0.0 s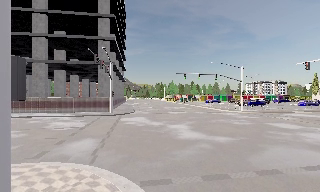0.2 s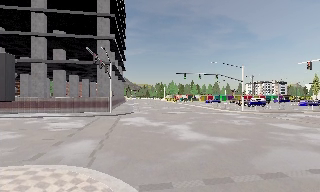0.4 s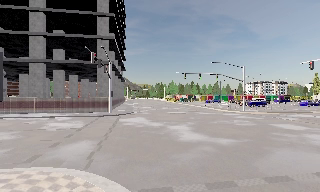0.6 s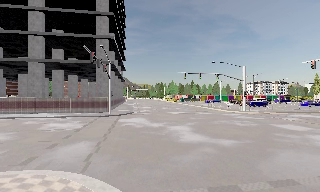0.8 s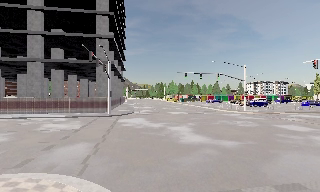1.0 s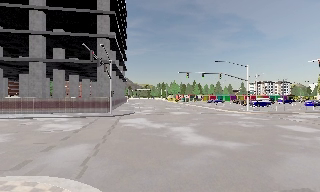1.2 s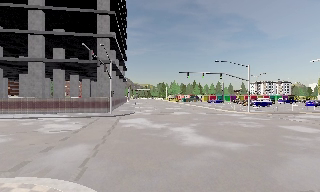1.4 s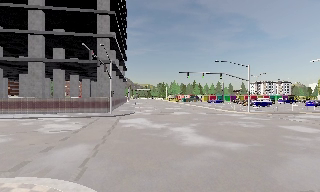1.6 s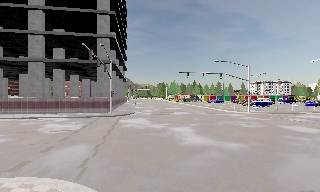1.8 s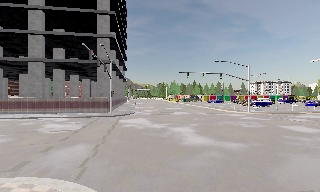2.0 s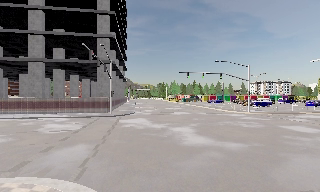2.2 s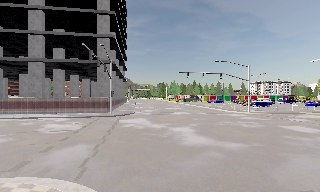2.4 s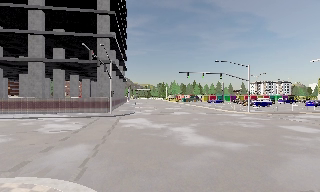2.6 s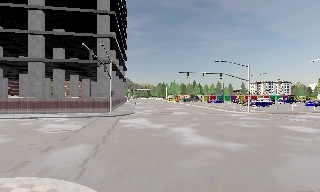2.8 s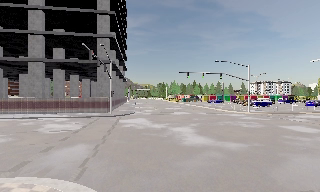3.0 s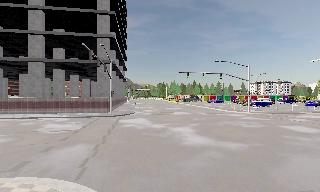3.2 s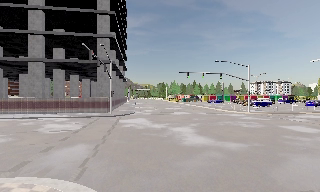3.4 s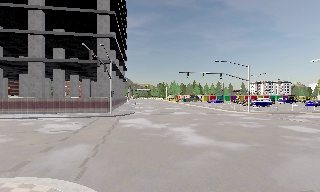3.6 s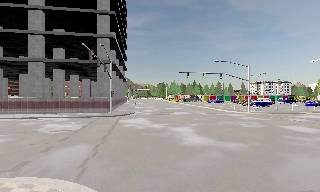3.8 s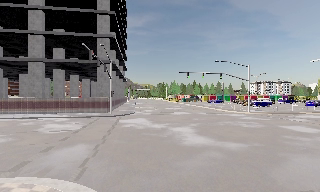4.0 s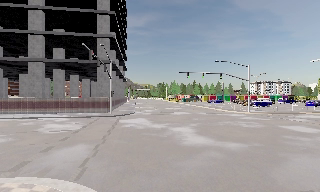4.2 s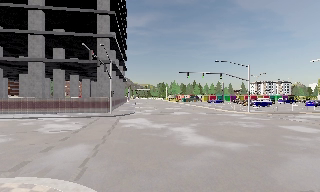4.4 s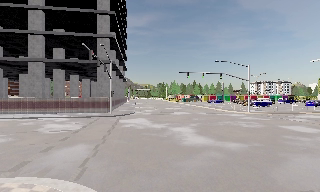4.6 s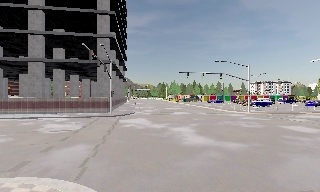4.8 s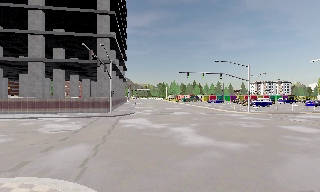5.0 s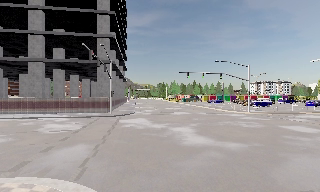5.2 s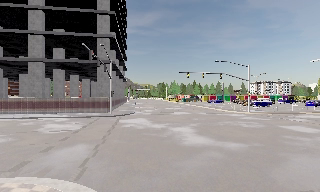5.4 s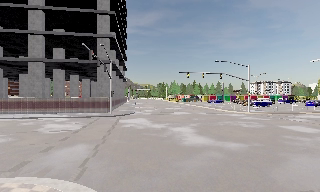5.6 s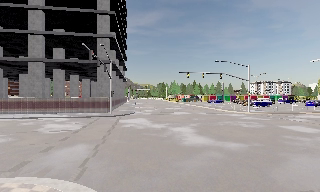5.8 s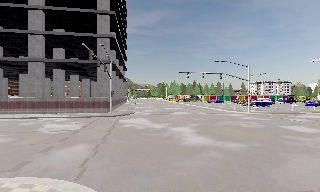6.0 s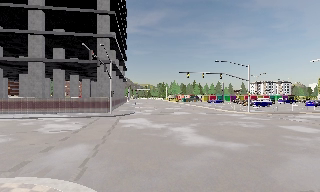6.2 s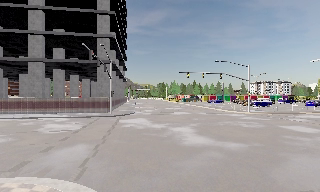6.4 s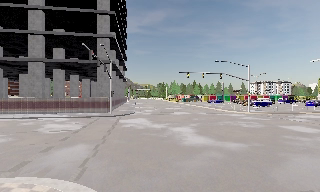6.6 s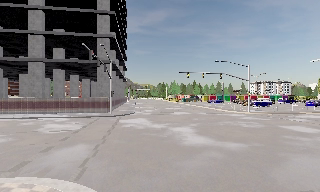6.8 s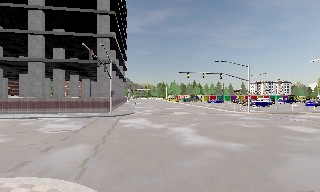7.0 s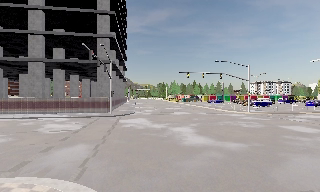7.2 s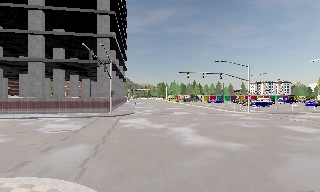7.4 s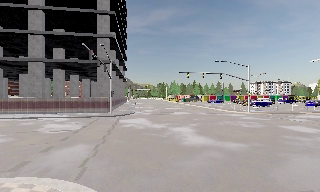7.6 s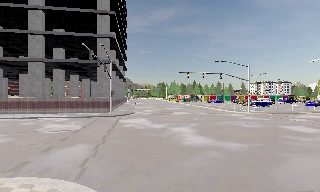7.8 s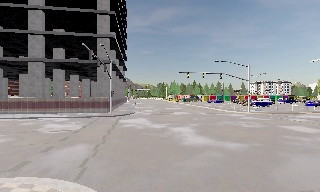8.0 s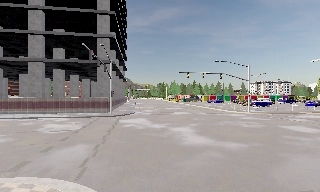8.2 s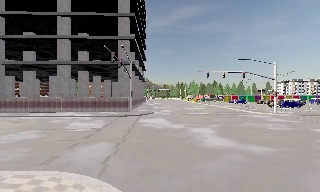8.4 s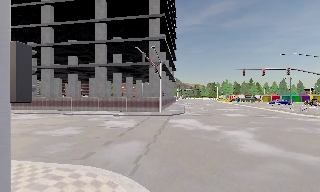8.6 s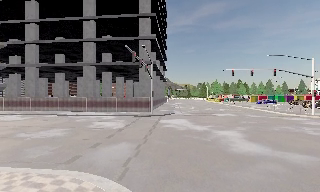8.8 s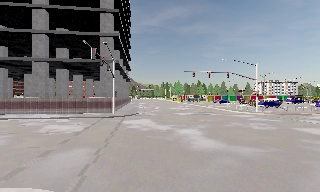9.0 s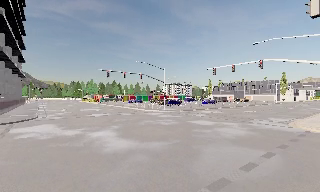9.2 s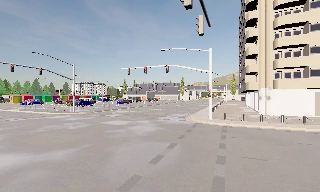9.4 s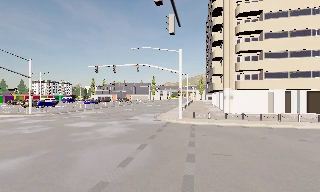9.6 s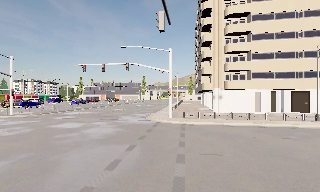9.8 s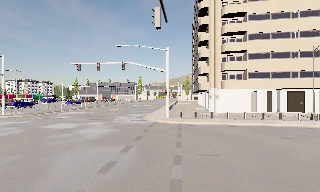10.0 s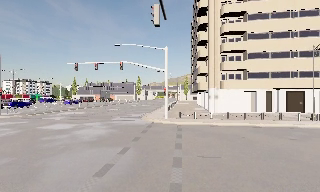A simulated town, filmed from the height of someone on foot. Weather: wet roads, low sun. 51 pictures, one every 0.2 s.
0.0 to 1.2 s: The camera travels forward, about 1.5 m, so what stands in front looms larger.
1.2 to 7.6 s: The camera keeps its place and its aim.
7.6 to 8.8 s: The camera travels forward, about 0.5 m, so what stands in front looms larger. It gains speed.
8.8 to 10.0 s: The scene slides to the left, as the camera pans about 75 degrees to its right. It travels forward, about 1.5 m.
The film runs forward here.
